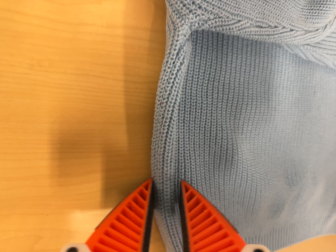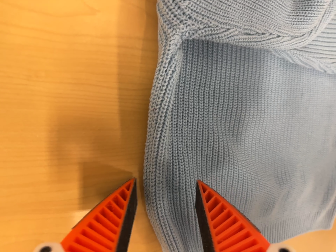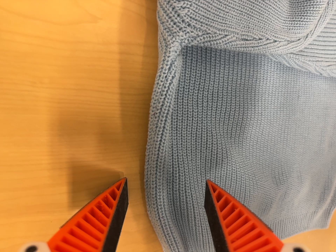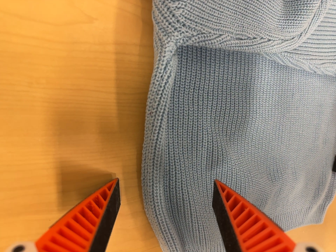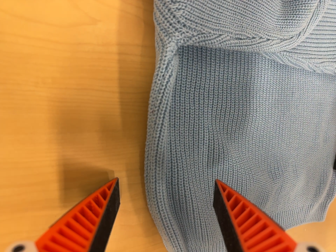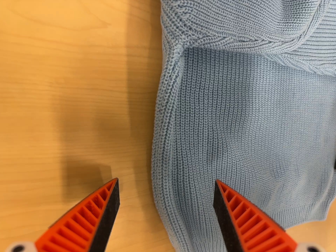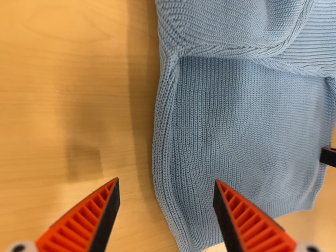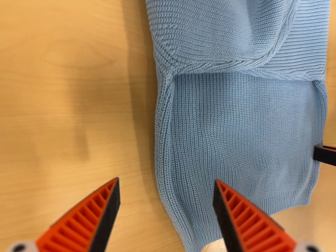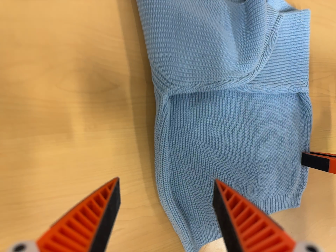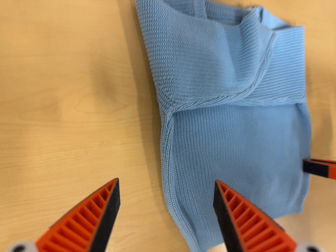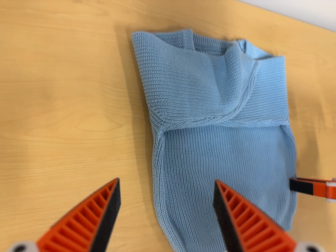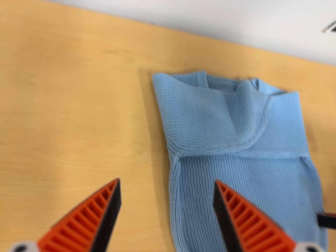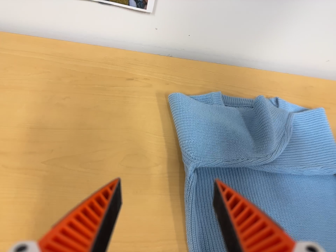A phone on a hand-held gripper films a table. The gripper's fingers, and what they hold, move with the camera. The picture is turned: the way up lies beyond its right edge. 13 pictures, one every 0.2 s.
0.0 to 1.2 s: The camera travels backward, about 6 cm, so what stands in front gets smaller.
1.2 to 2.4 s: The camera pans to its left by about 20 degrees. It travels backward, toward the bottom of its view and to its right, about 24 cm. Its aim tips toward the top of its view by about 35 degrees, and the scene shifts downward. It rolls about its line of sight by about 10 degrees, and the scene rotates counterclockwise.
The film runs backward here.
